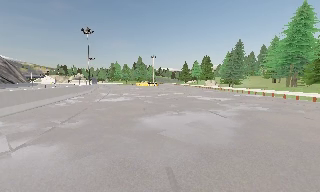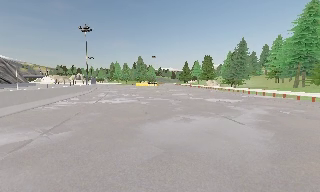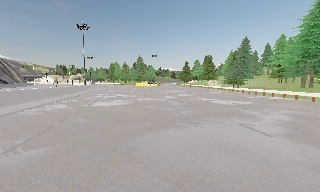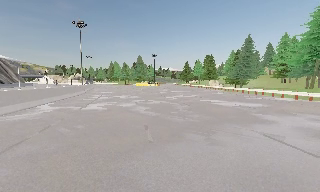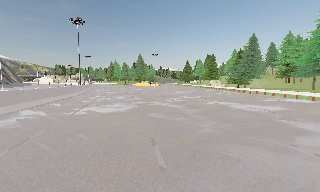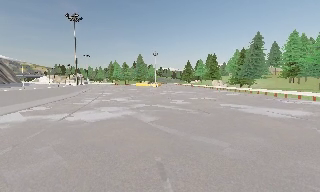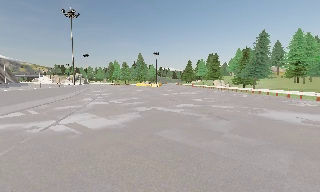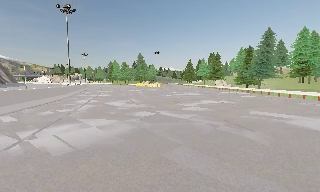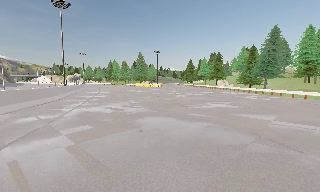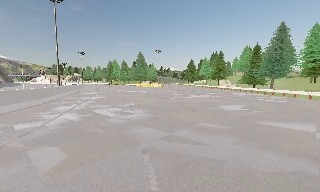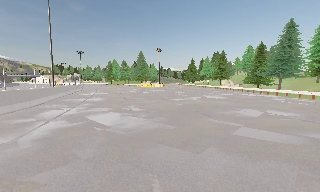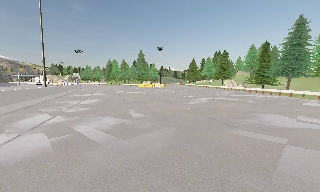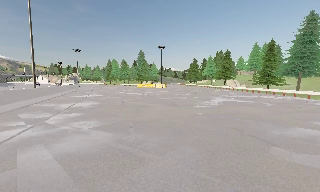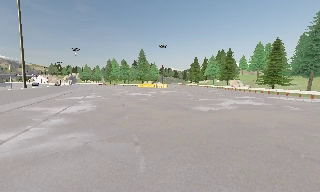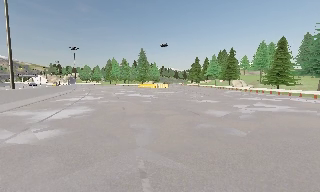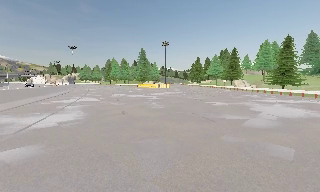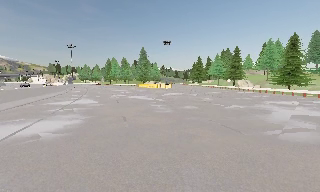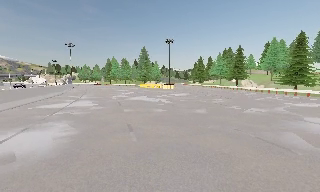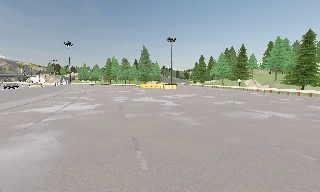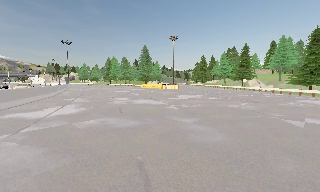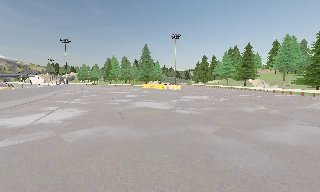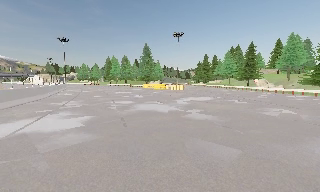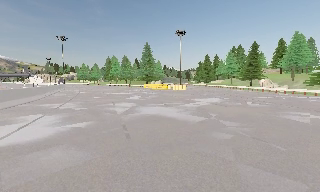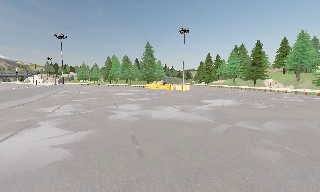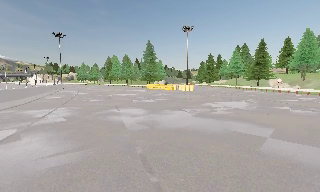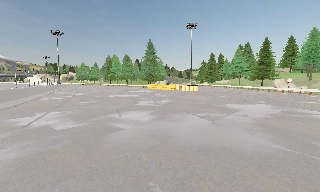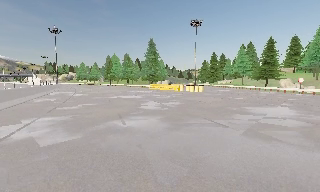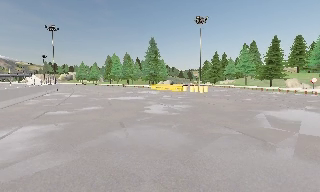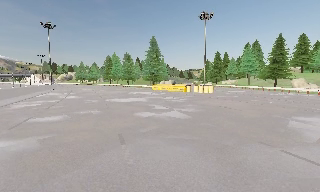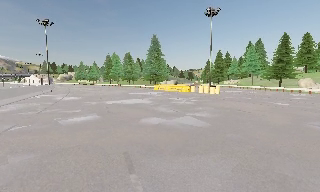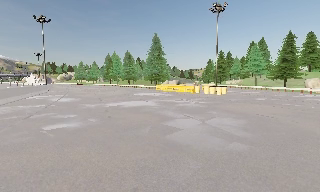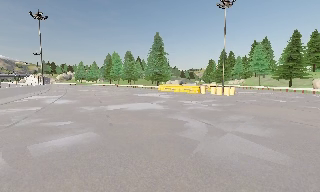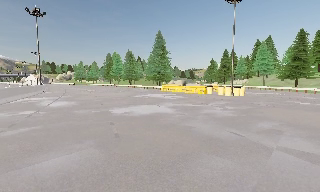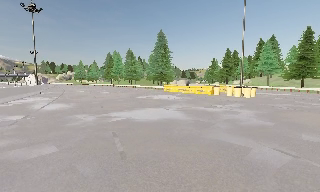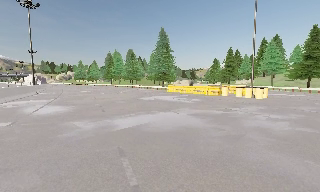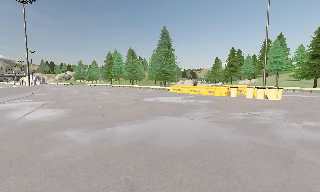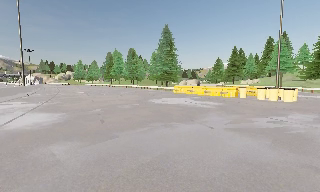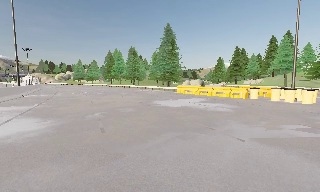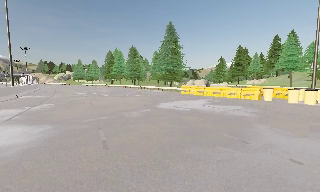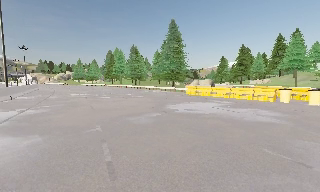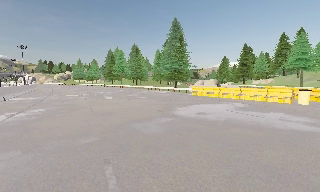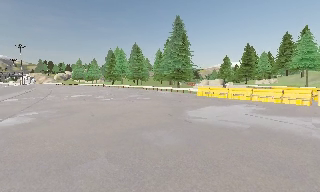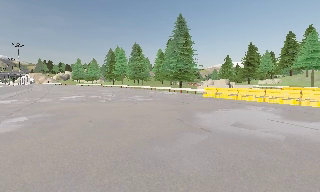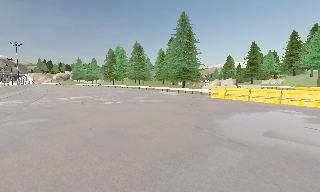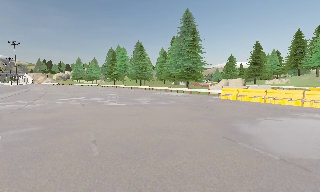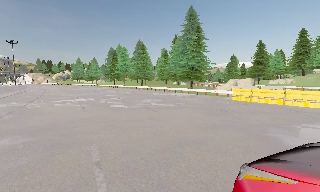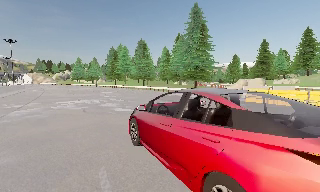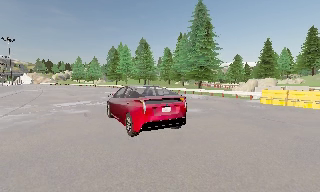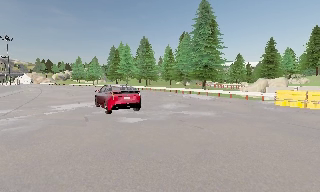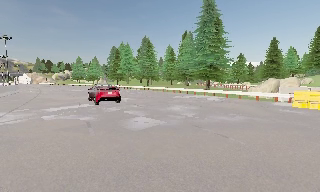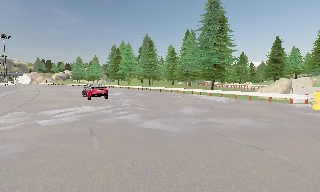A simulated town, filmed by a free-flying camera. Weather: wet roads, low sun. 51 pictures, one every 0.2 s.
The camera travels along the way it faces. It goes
forward.
0.0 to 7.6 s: The camera travels forward, about 55 m, so what stands in front looms larger.
7.6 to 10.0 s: The camera travels forward and to its left, about 14 m, so what stands in front looms larger.
The film runs forward here.
